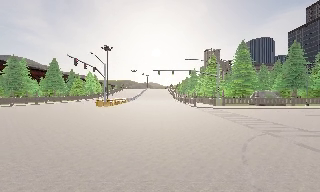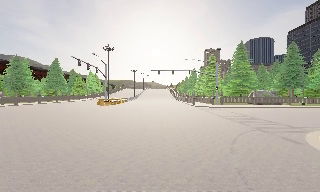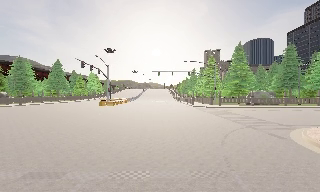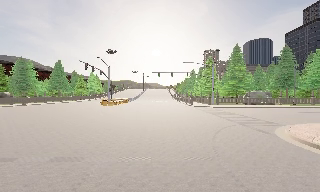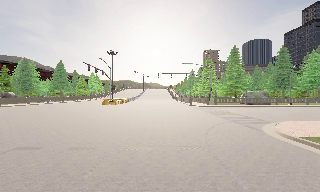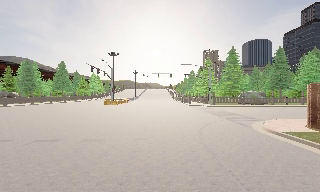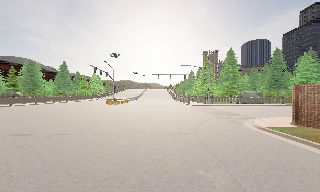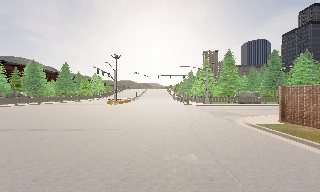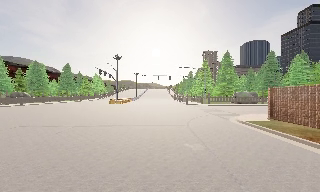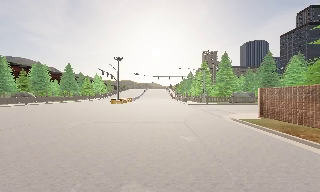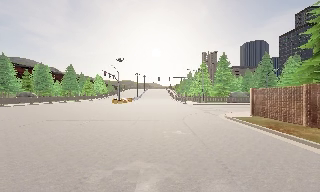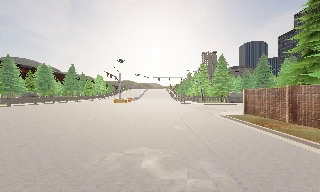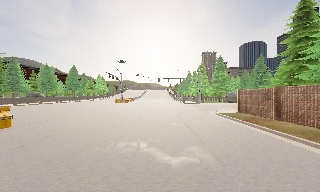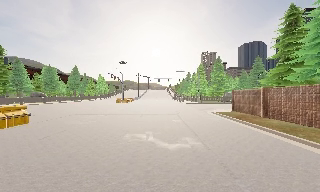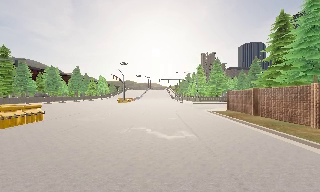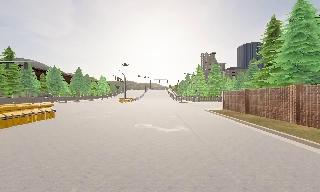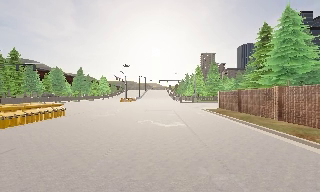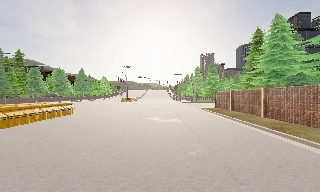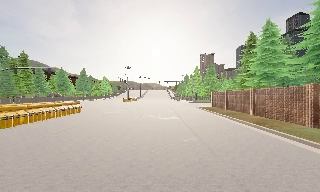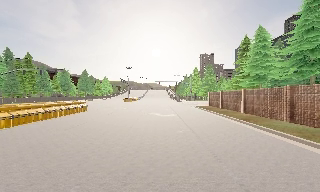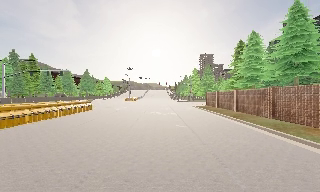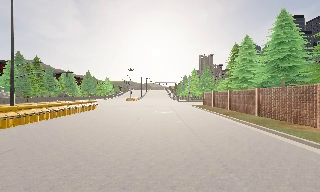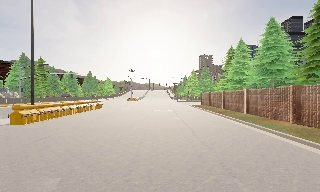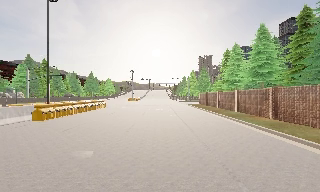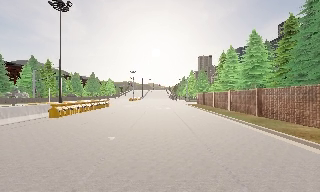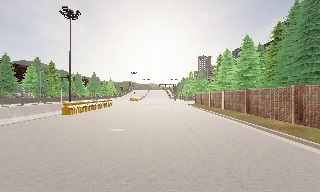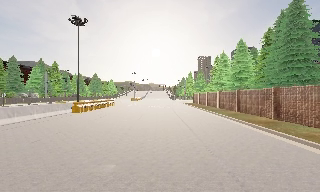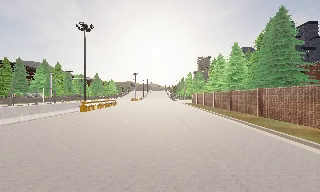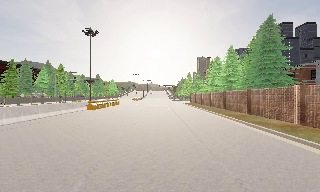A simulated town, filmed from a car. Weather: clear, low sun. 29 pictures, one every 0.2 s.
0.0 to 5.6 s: The camera travels backward, about 40 m, so what stands in front gets smaller. It gains speed.
The film runs backward here.
